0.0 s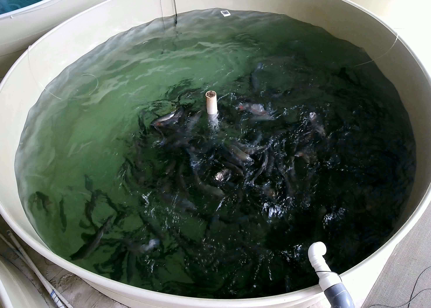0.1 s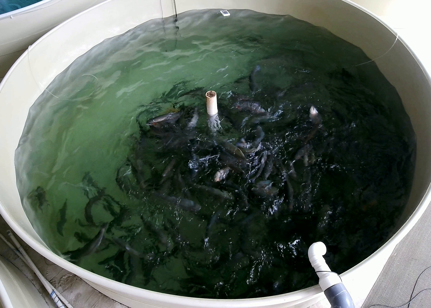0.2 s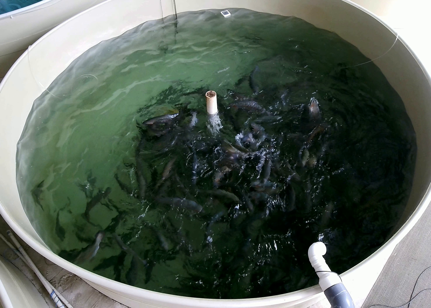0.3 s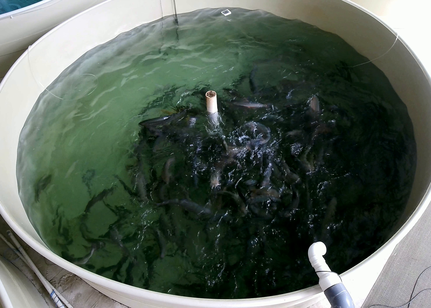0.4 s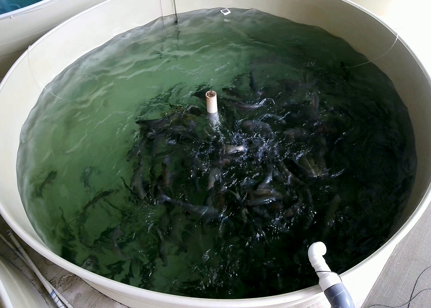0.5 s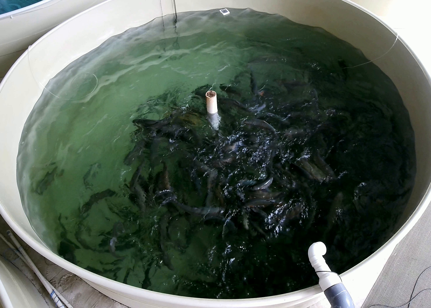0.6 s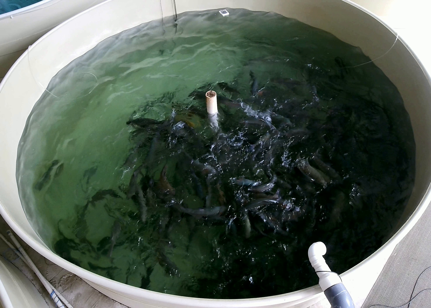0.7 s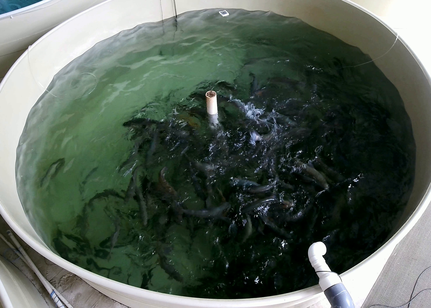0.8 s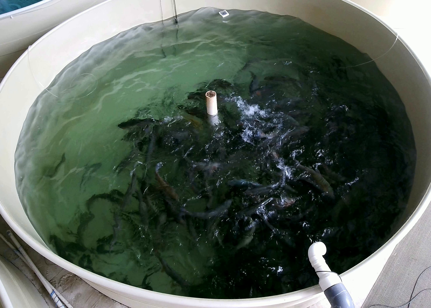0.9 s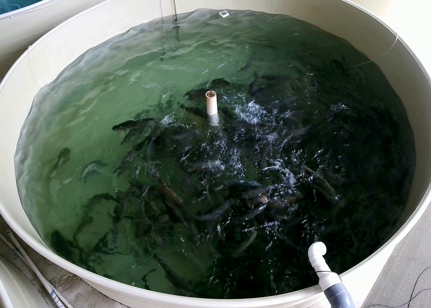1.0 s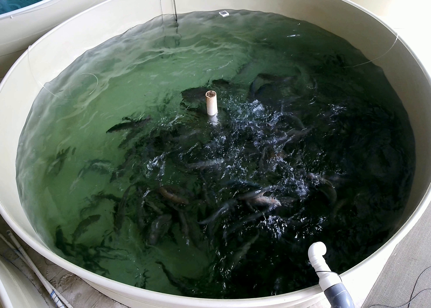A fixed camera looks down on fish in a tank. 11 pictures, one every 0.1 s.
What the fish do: Strong feeding.
